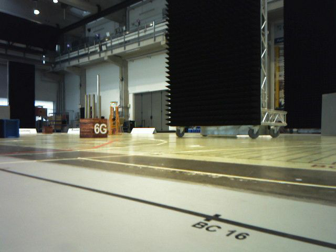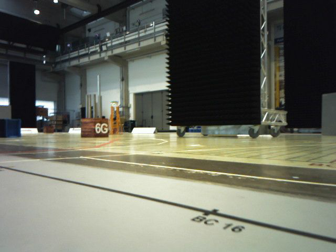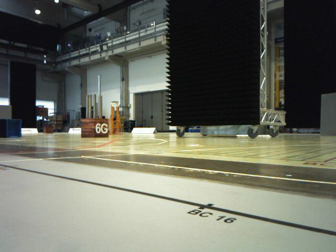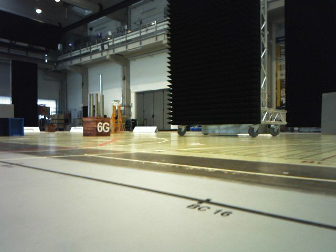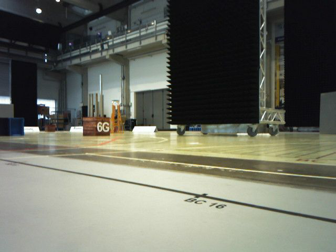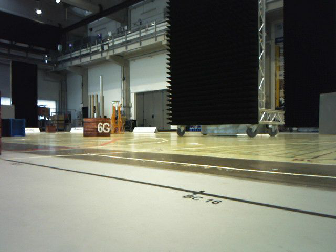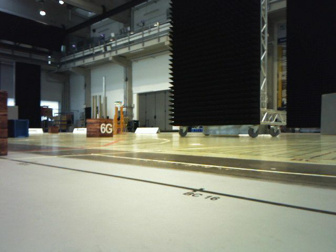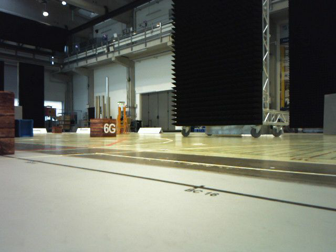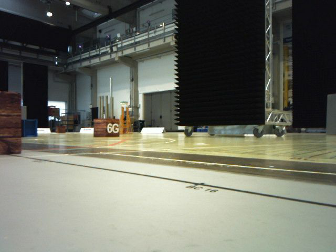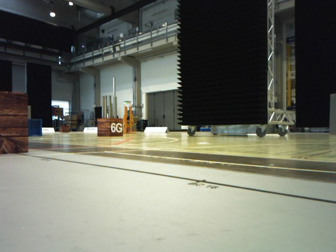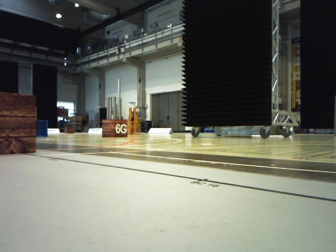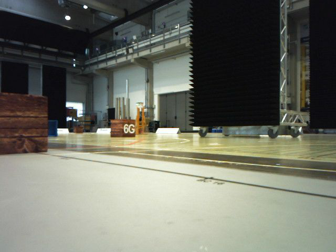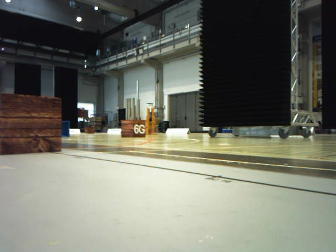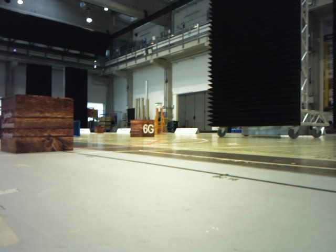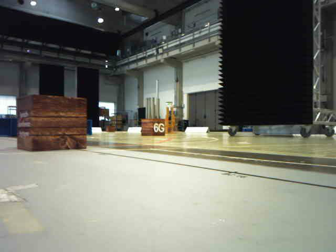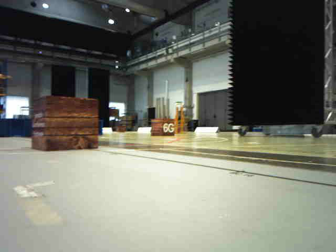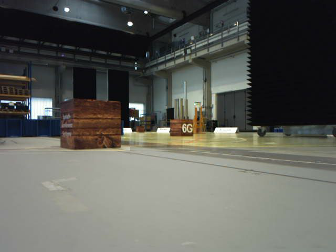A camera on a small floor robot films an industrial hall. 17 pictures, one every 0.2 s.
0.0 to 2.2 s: The camera travels backward, about 0.4 m, so what stands in front gets smaller.
2.2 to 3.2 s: The scene slides to the right, as the camera pans about 10 degrees to its left. It travels backward, about 0.3 m, so what stands in front gets smaller. It gains speed.
The film runs backward here.
